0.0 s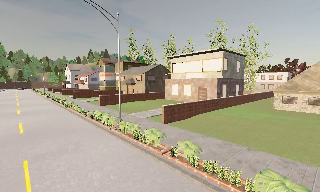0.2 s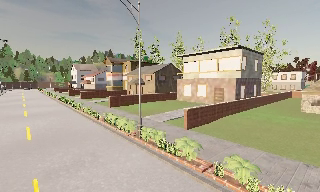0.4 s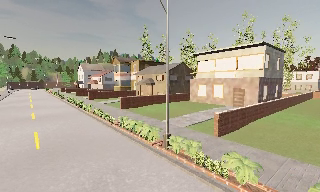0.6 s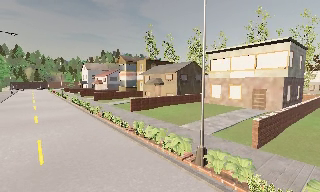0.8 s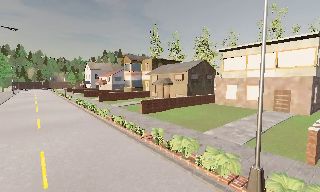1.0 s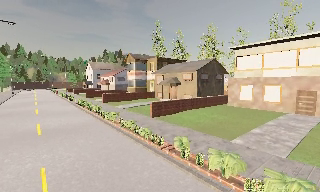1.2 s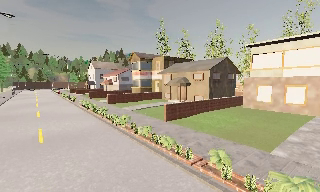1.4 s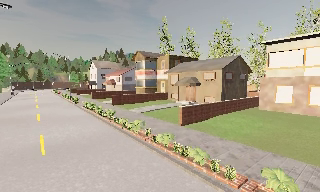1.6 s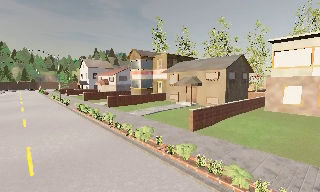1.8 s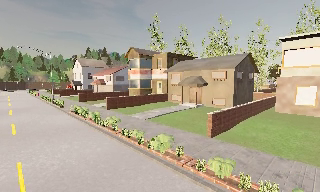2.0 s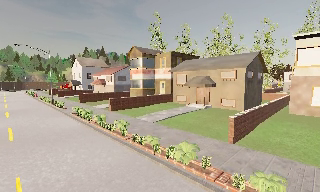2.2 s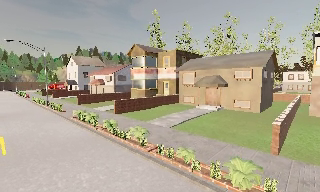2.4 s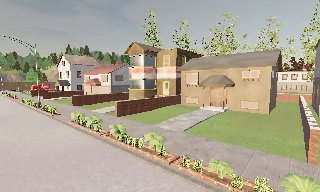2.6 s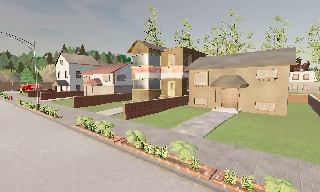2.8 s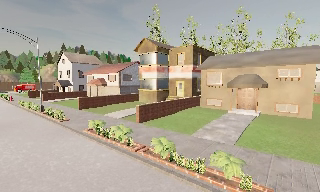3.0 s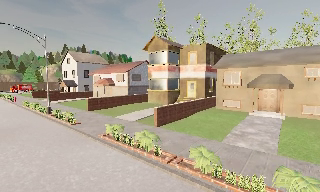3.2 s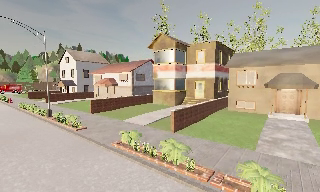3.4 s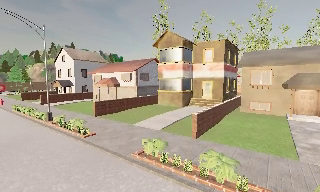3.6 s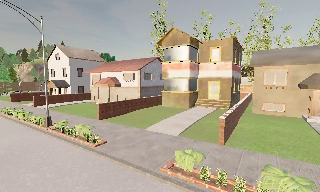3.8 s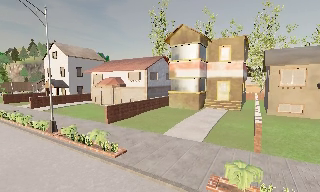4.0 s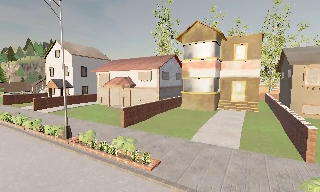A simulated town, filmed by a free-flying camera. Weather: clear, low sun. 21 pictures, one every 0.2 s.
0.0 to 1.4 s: The camera travels forward and to its left, about 13 m, so what stands in front looms larger.
1.4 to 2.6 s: The camera pans to its right, which is clockwise from overhead, by about 15 degrees. It travels to its left and forward, about 10 m, so close, fixed things drift to the right.
2.6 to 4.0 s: The camera travels to its left and forward, about 13 m, so close, fixed things drift to the right.
The film runs forward here.
